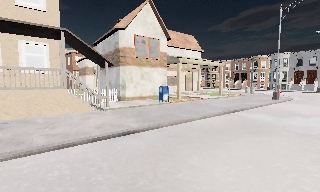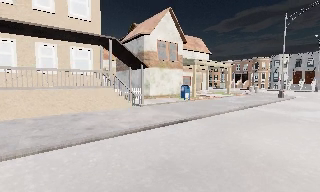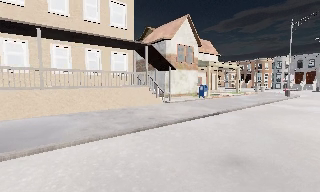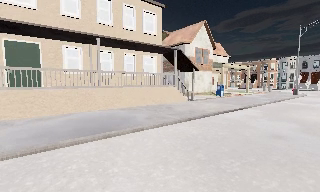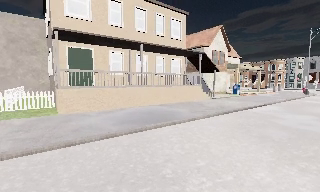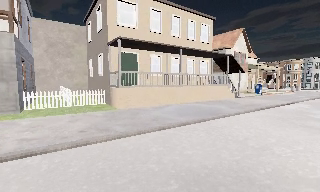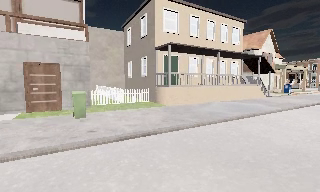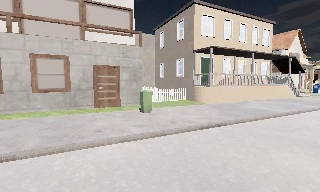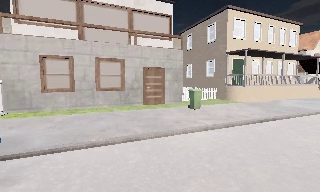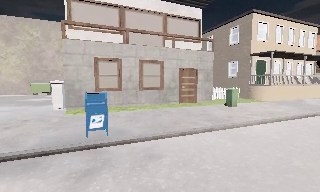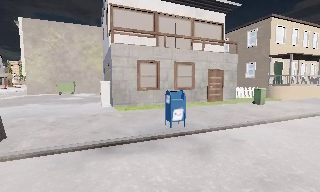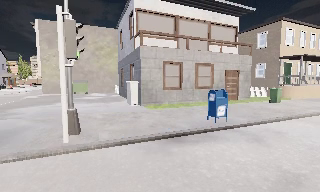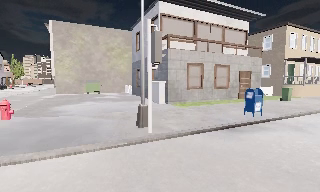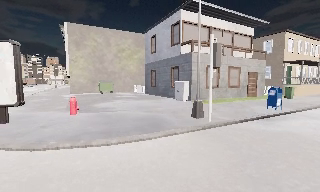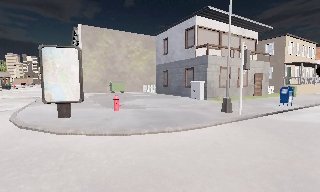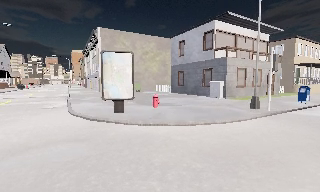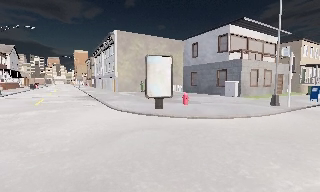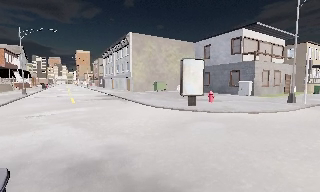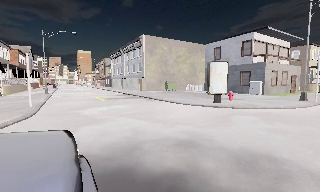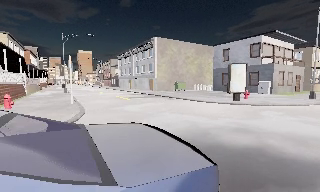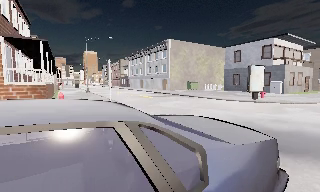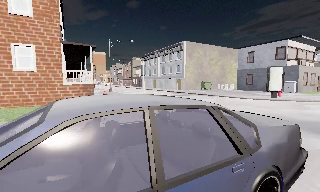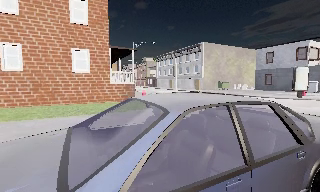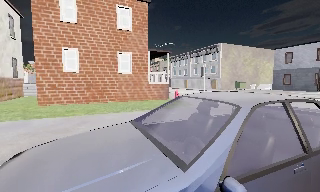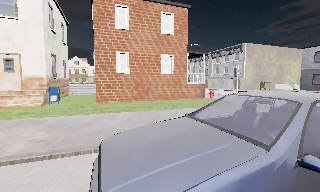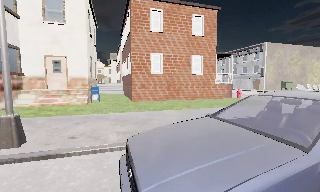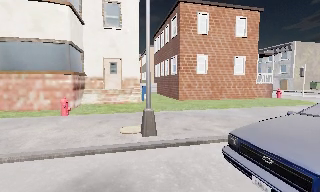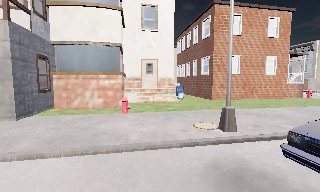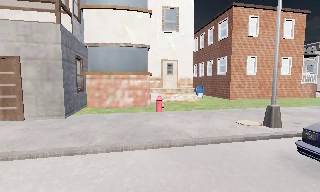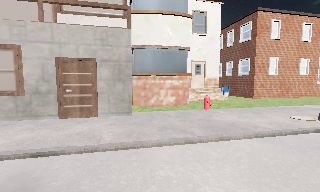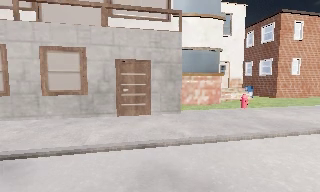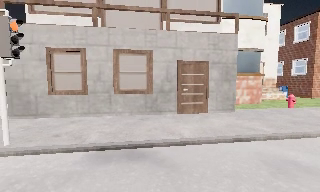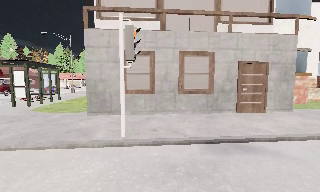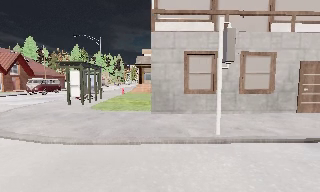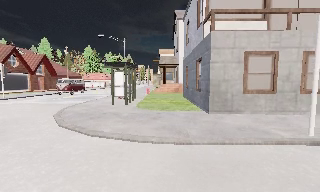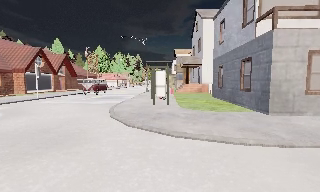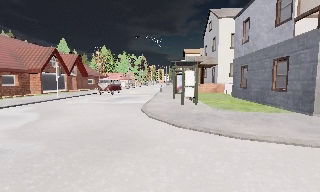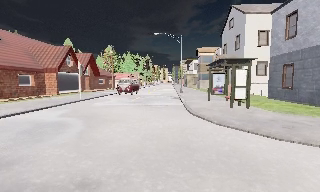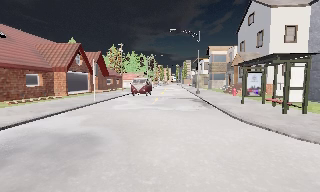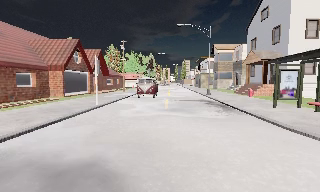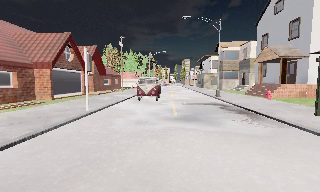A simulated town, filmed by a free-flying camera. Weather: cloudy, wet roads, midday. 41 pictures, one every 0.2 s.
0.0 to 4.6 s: The camera pans to its left, which is counterclockwise from overhead, by about 10 degrees. It travels to its left and backward, about 55 m, so close, fixed things drift to the right.
4.6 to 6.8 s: The camera pans to its left, which is counterclockwise from overhead, by about 25 degrees. It travels to its left, about 25 m, so close, fixed things drift to the right.
6.8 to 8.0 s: The camera travels to its left and forward, about 12 m, so close, fixed things drift to the right.
The film runs forward here.
